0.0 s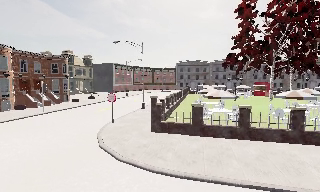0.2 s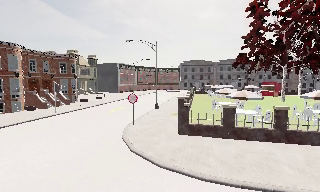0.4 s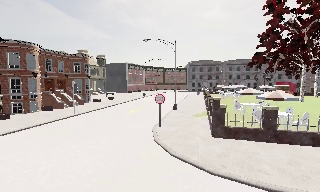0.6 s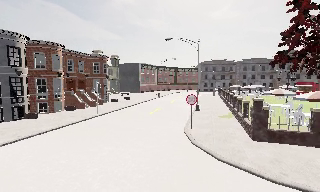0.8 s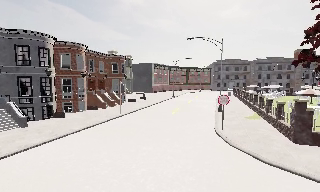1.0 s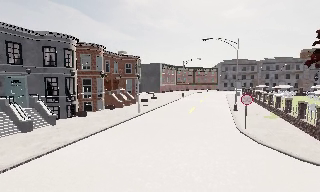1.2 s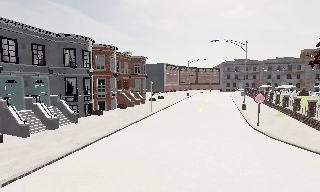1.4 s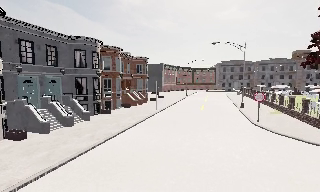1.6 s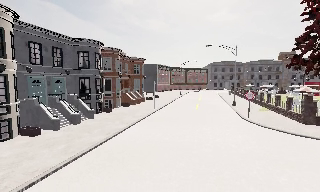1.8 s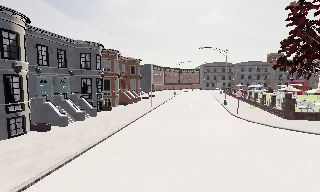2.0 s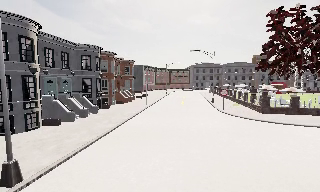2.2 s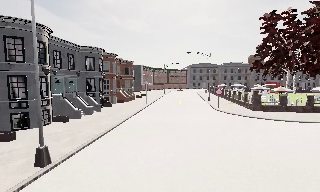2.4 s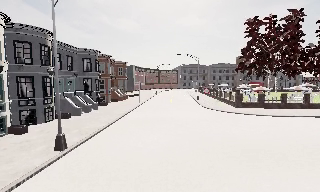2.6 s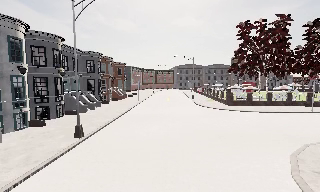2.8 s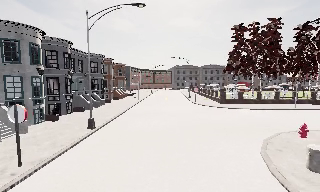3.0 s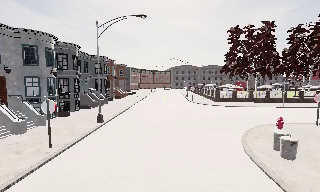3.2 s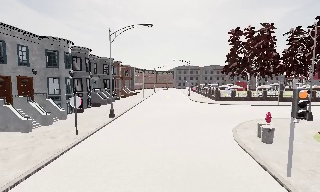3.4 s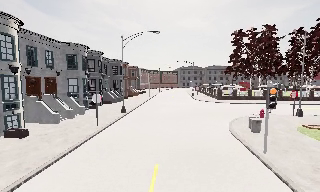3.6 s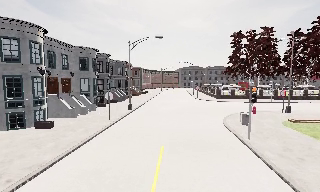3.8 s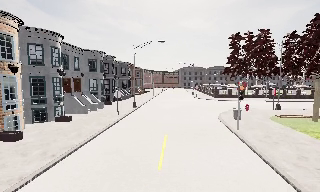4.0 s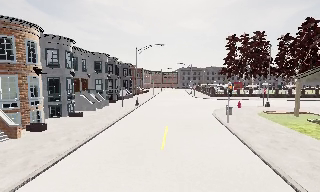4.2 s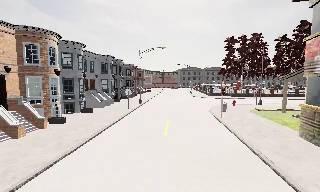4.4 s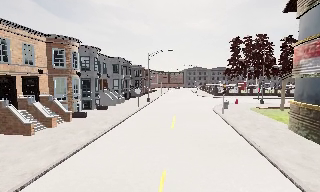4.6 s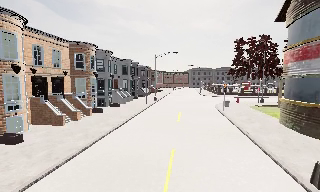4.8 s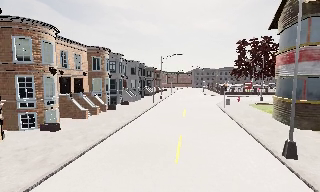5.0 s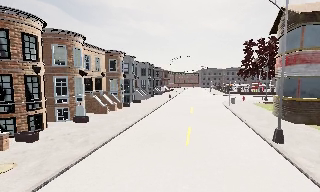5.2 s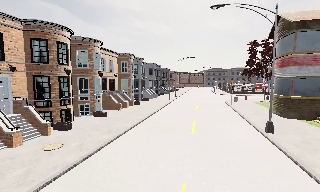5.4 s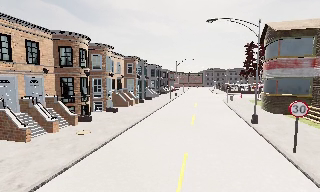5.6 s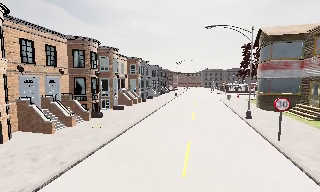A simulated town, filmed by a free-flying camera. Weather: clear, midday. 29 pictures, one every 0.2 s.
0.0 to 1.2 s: The camera travels to its left, about 9 m, so close, fixed things drift to the right.
1.2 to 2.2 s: The camera pans to its right, which is clockwise from overhead, by about 10 degrees. It travels backward and to its left, about 7 m, so what stands in front gets smaller.
2.2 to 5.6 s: The camera travels backward, about 30 m, so what stands in front gets smaller.
The film runs backward here.
